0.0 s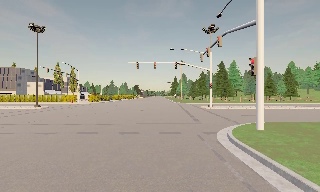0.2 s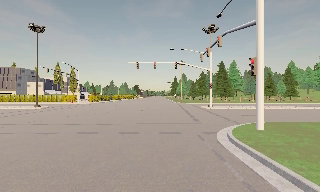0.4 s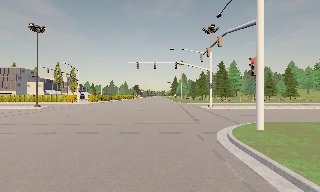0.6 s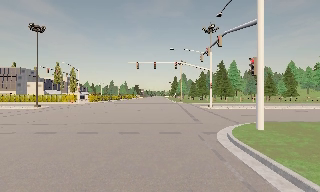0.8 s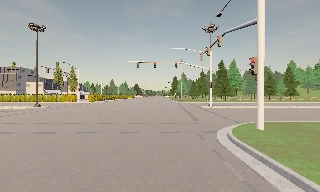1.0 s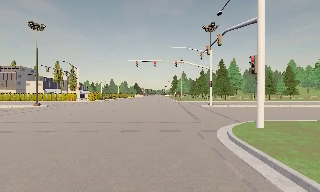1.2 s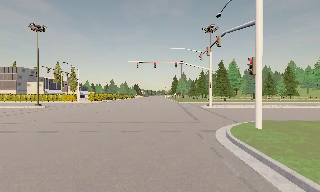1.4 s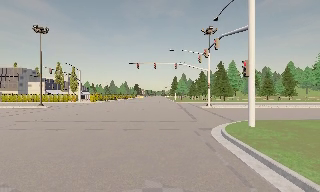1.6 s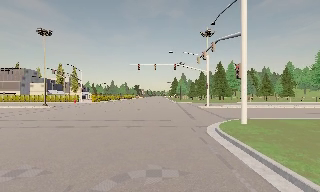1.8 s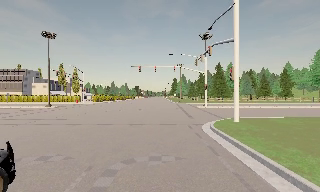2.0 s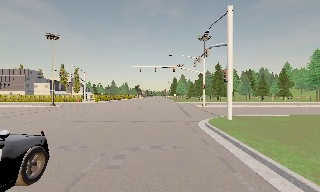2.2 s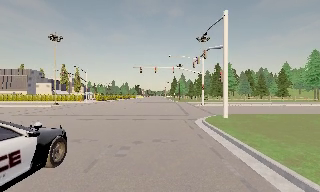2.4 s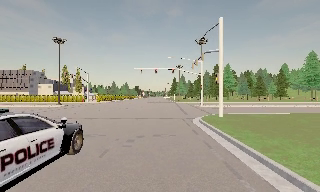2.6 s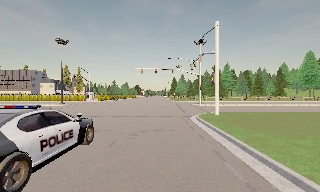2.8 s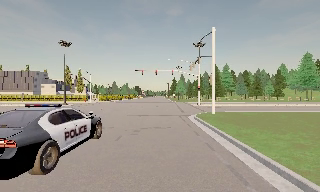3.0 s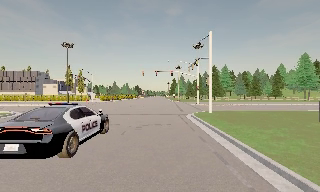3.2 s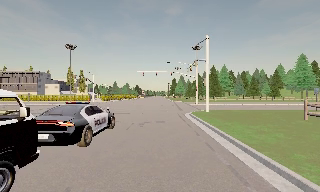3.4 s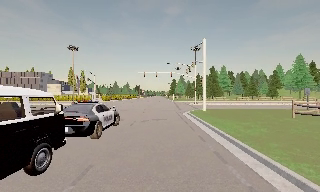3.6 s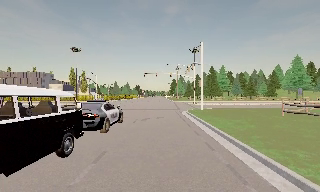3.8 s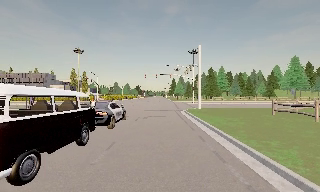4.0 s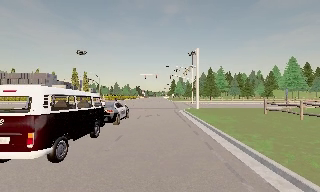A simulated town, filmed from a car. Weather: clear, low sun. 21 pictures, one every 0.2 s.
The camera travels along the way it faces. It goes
backward.
0.0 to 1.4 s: The camera travels backward, about 0.5 m, so what stands in front gets smaller. It gains speed.
1.4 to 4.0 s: The camera travels backward, about 12 m, so what stands in front gets smaller.
The film runs backward here.
